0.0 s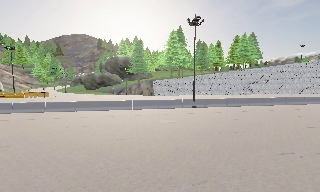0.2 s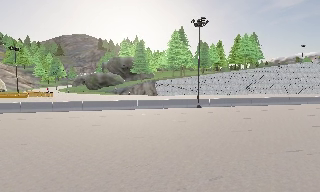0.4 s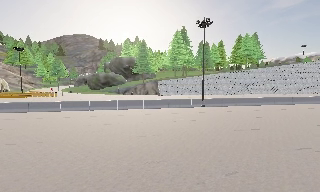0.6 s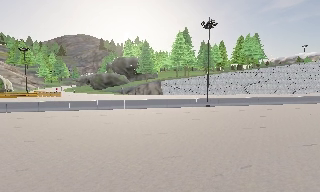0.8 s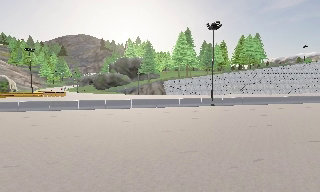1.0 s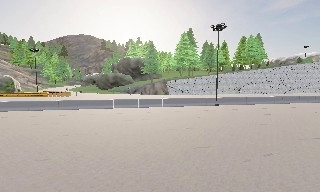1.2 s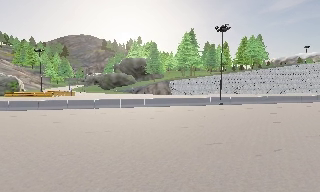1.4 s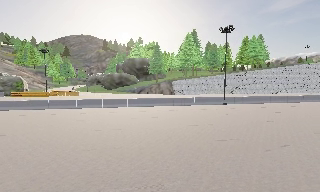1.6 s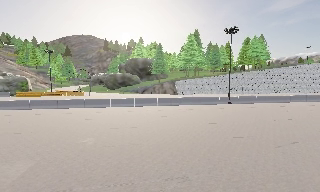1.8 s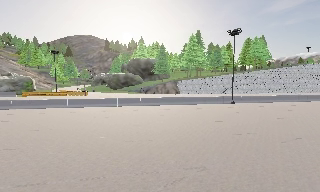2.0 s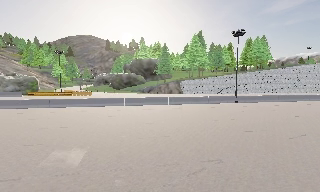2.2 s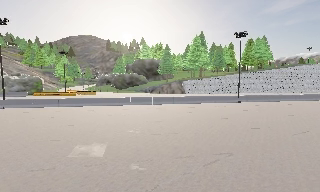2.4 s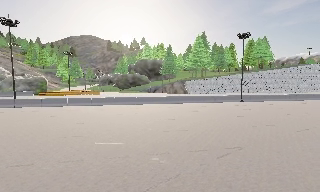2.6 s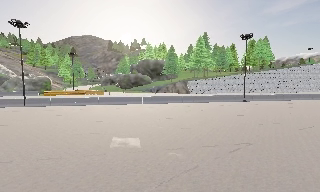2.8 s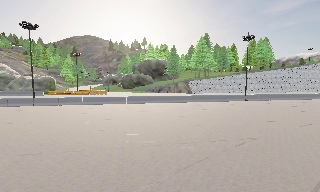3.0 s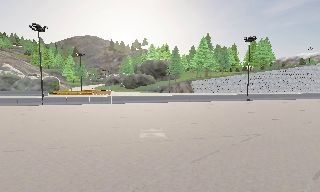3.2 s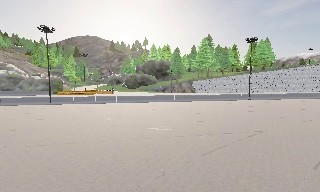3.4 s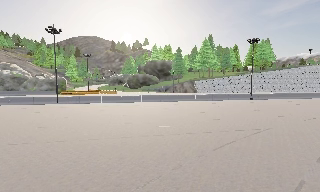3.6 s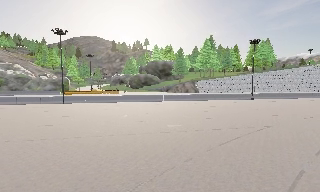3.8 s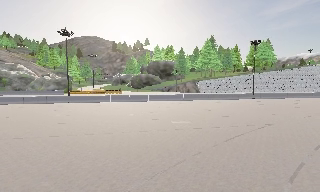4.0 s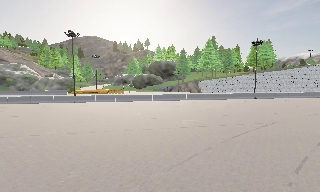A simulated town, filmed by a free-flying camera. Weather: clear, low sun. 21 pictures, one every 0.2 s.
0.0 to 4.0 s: The camera travels to its left and backward, about 19 m, so close, fixed things drift to the right.
The film runs backward here.
